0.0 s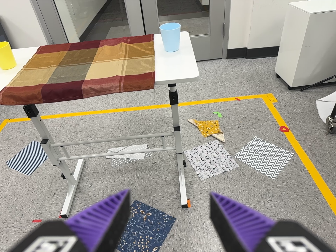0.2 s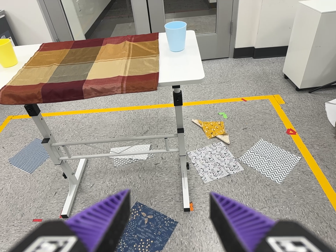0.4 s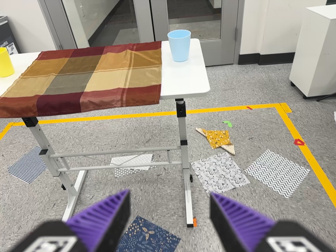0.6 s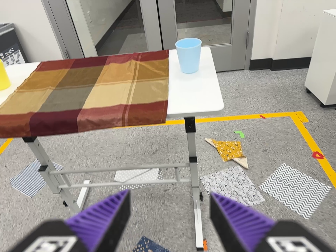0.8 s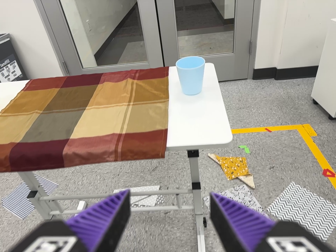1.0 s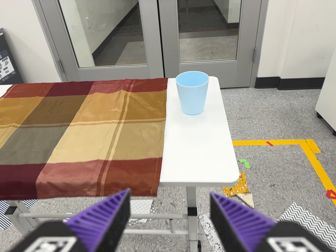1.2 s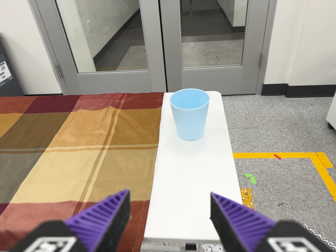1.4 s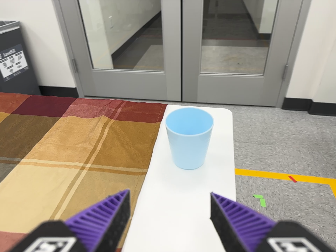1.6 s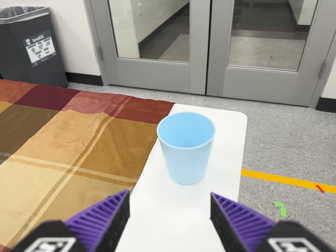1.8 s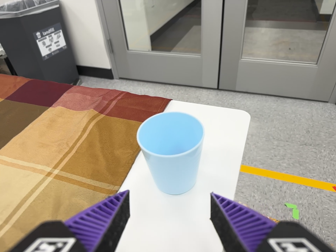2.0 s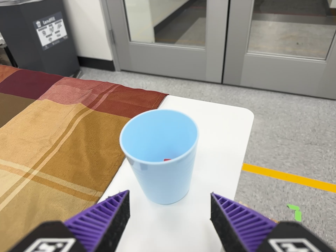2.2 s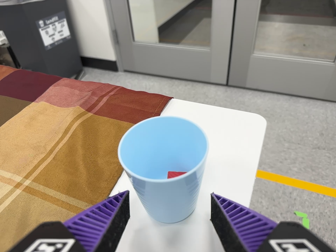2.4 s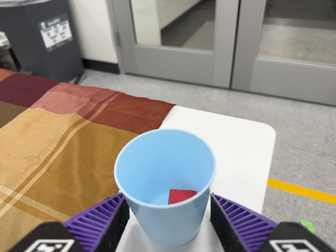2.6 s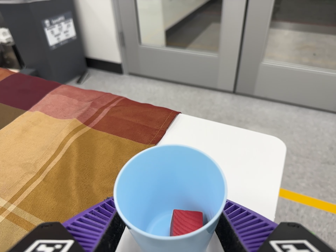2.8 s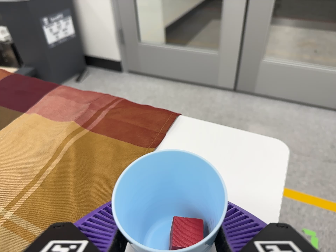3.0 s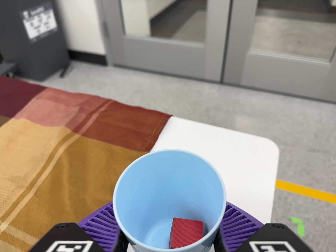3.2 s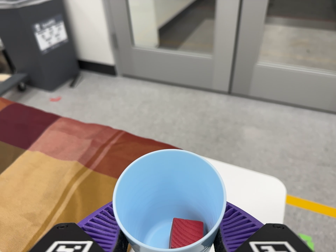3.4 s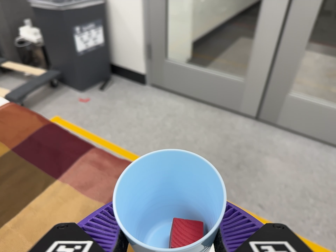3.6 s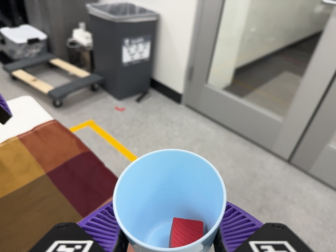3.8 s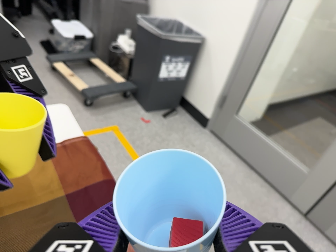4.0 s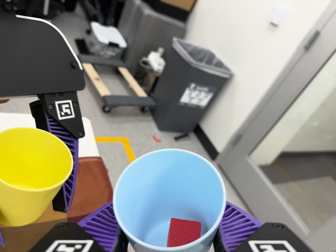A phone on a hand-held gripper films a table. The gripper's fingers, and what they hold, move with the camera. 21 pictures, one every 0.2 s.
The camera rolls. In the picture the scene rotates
clockwise.
The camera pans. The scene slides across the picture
to the right.
0.0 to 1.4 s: The camera travels forward and toward the top of its view, about 60 cm, so what stands in front looms larger. It rolls about its line of sight by about 10 degrees, and the scene rotates clockwise.
1.4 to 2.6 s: The camera pans to its left by about 10 degrees. It travels forward and to its right, about 22 cm, so what stands in front looms larger. It rolls about its line of sight by about 10 degrees, and the scene rotates clockwise.
2.6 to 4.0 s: The camera swings to its left by about 15 degrees, and the scene slides to the right. It travels toward the top of its view, about 34 cm, so close, fixed things drift downward. Its aim tips toward the top of its view by about 10 degrees, and the scene shifts downward. It rolls about its line of sight by about 45 degrees, and the scene rotates clockwise.
The film runs forward here.
